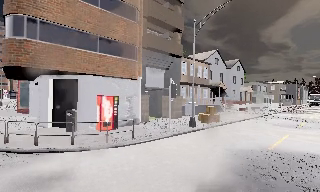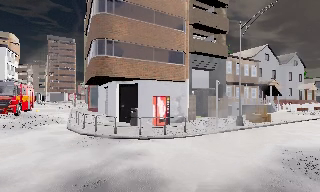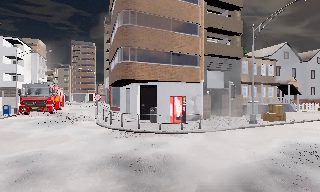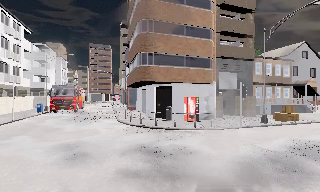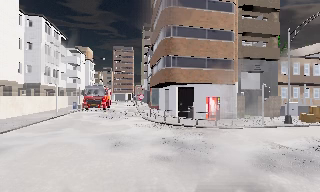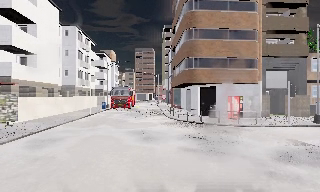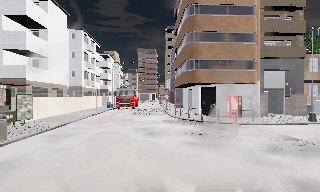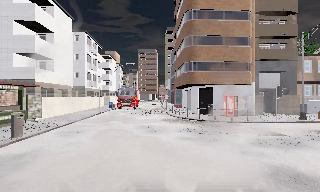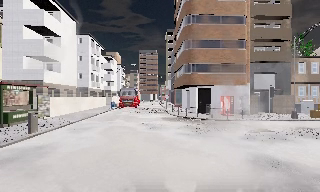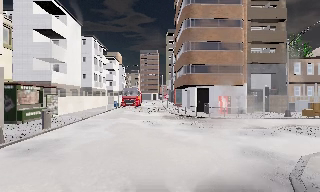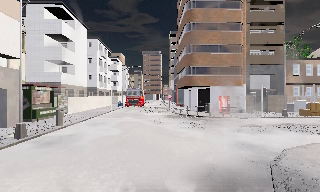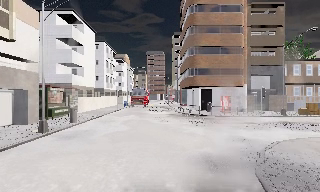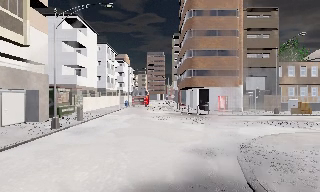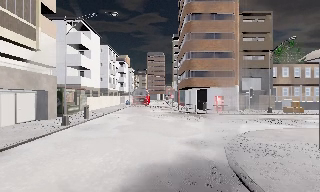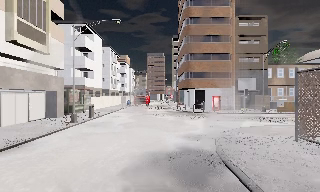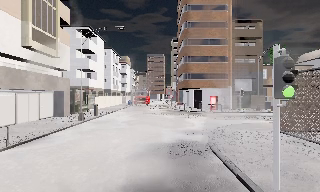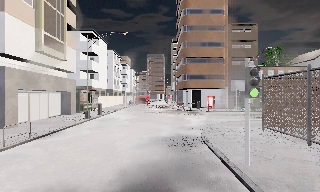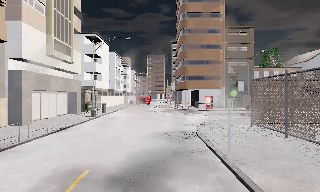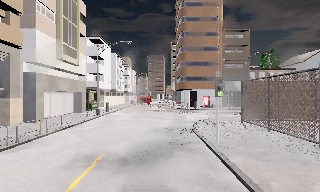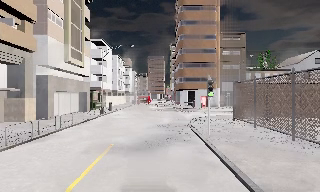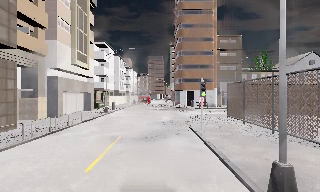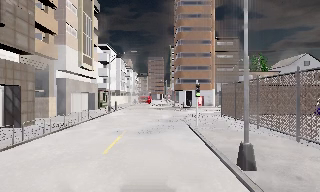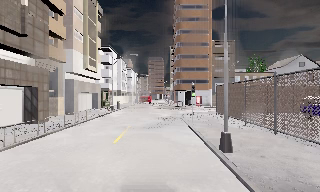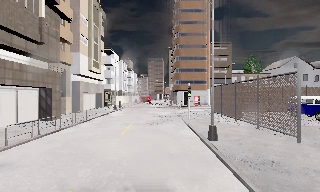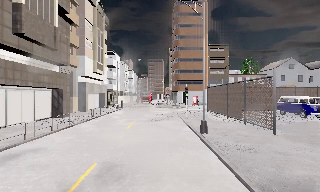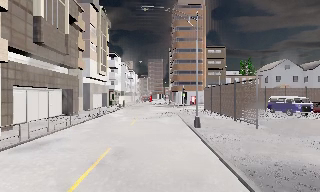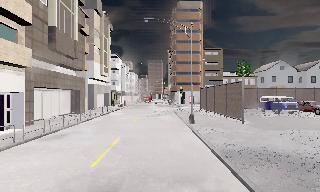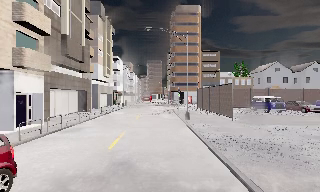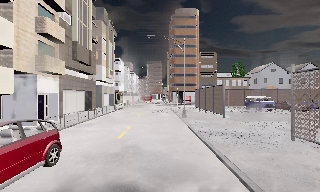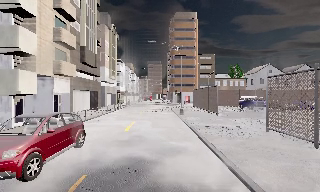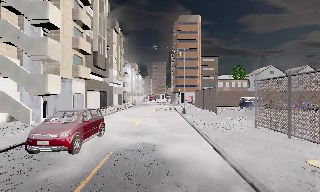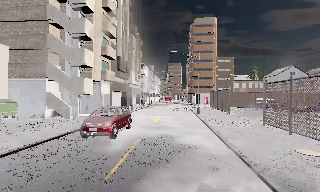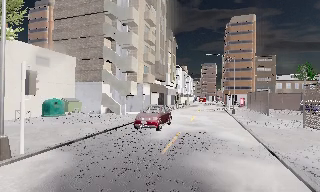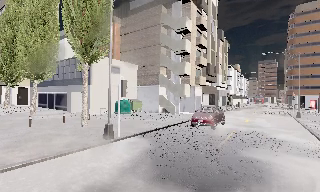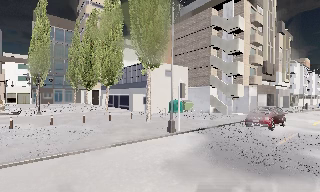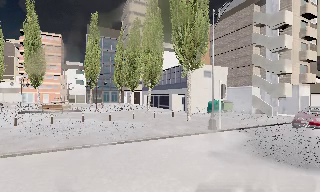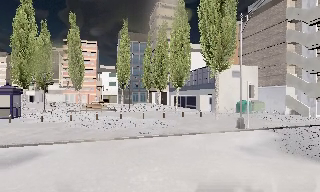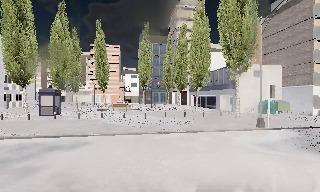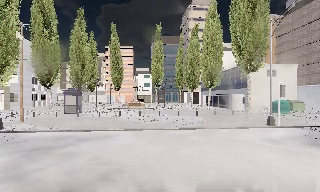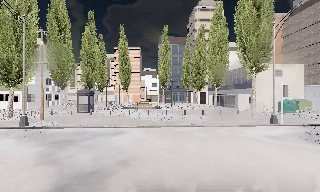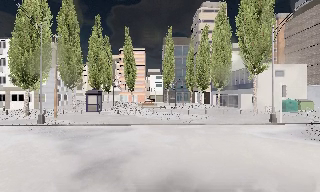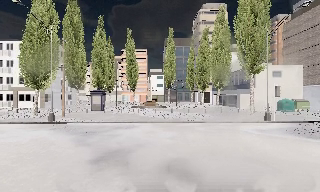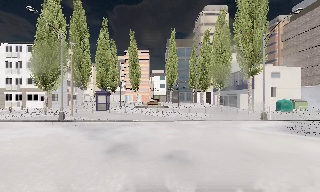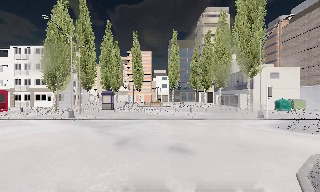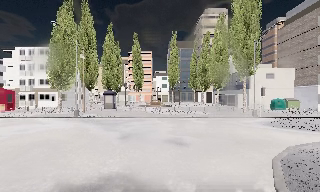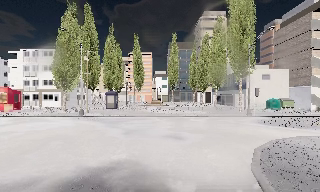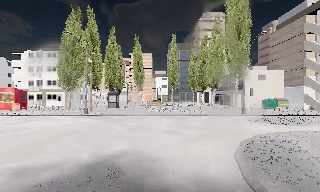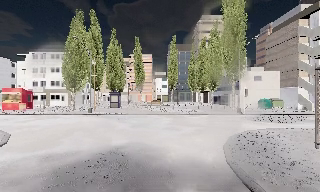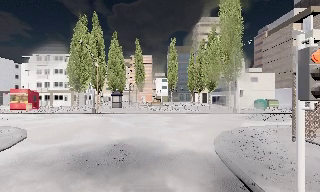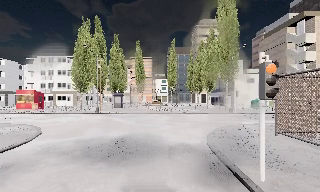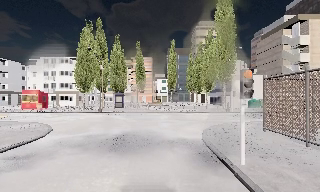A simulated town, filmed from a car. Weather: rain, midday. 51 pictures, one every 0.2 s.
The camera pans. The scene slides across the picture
to the right.
The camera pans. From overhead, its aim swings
counterclockwise.
0.0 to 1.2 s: The scene slides to the right, as the camera pans about 40 degrees to its left. It travels backward, about 7 m.
1.2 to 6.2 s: The camera travels backward, about 30 m, so what stands in front gets smaller. It gains speed.
6.2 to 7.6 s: The camera swings to its left by about 80 degrees, and the scene slides to the right. It travels backward, about 9 m. It loses speed.
7.6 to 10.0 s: The camera travels backward, about 11 m, so what stands in front gets smaller.
The film runs backward here.
